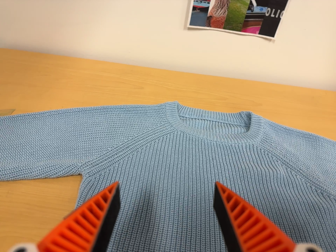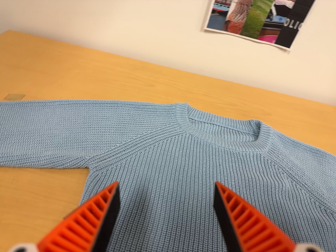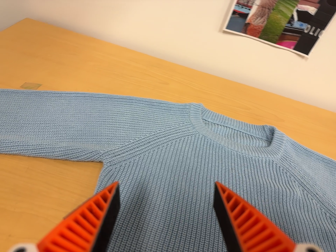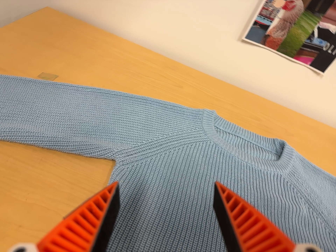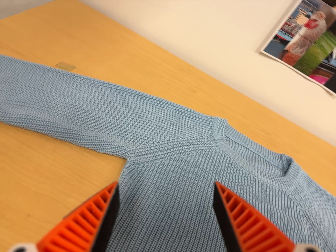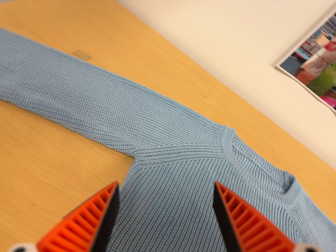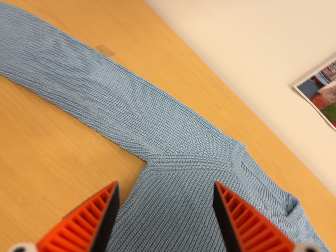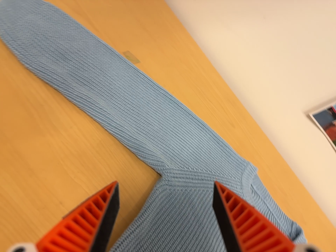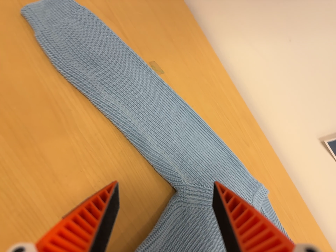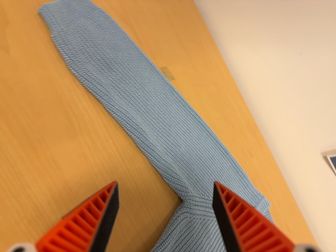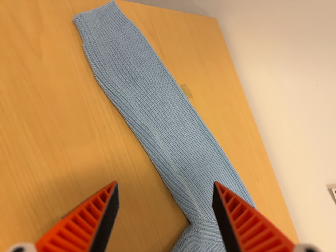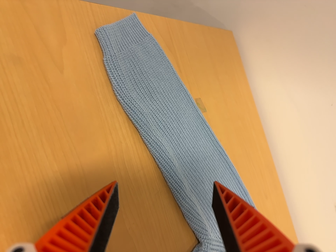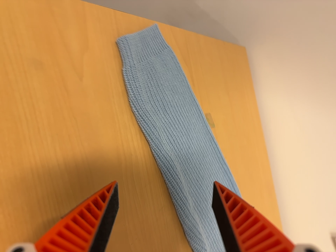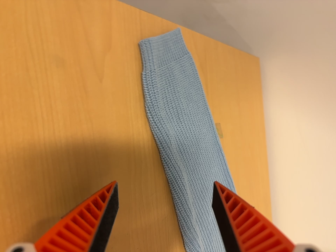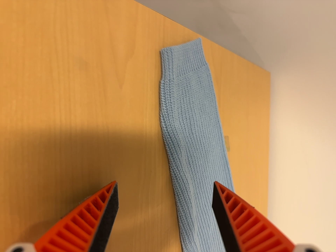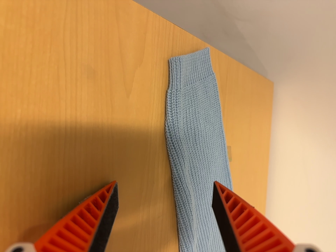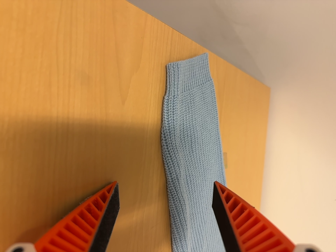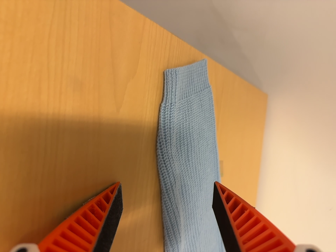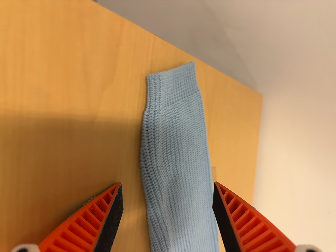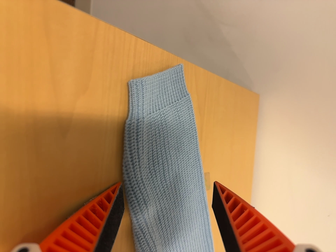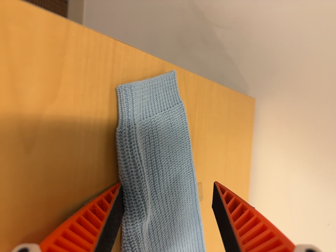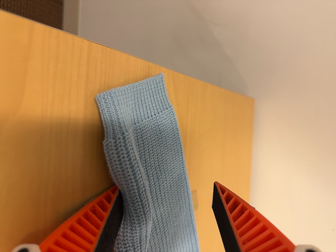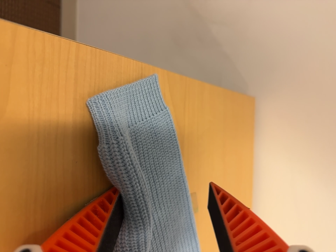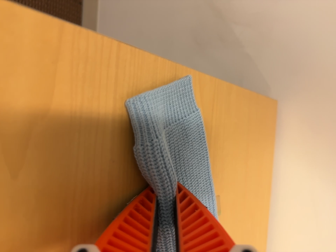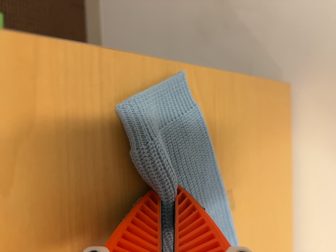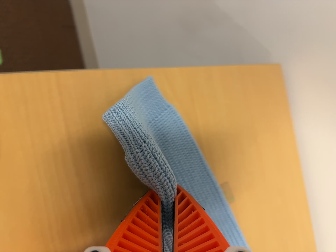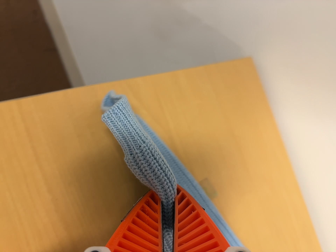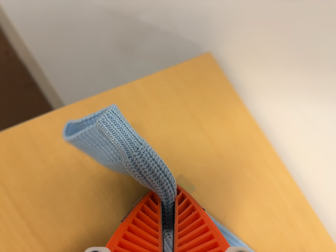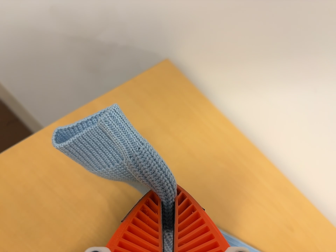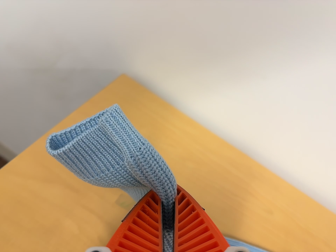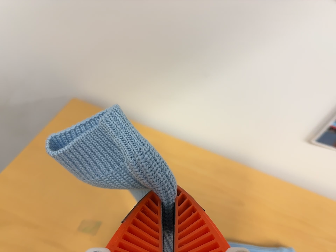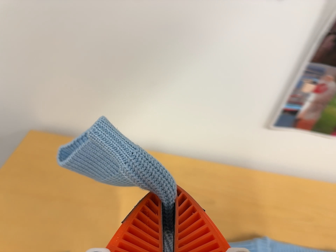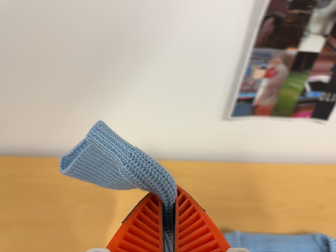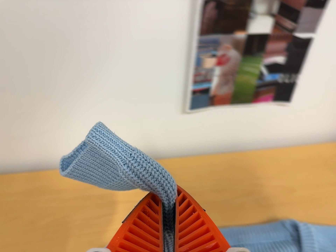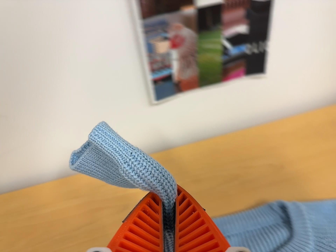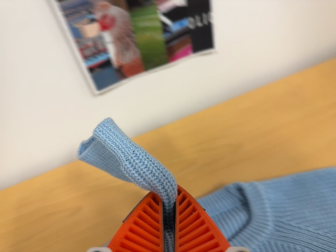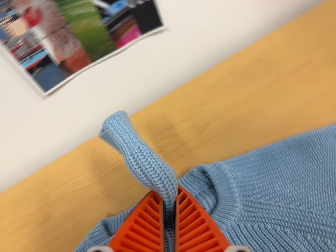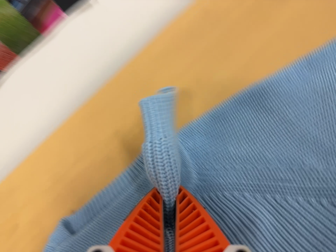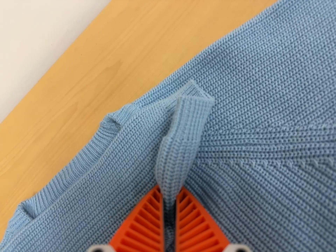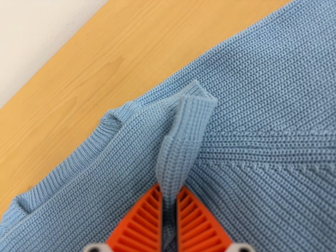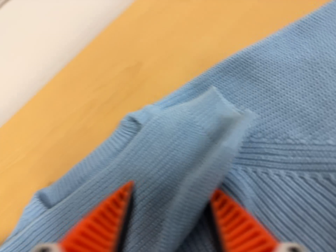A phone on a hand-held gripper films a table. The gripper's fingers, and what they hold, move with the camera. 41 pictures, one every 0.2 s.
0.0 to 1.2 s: The camera travels to its left, about 14 cm, so close, fixed things drift to the right. It rolls about its line of sight by about 40 degrees, and the scene rotates clockwise.
1.2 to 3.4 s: The camera travels to its left and toward the top of its view, about 24 cm, so close, fixed things drift to the right. It rolls about its line of sight by about 50 degrees, and the scene rotates clockwise.
3.4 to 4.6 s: The camera travels forward and to its right, about 10 cm, so what stands in front looms larger.
4.6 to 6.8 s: The camera travels to its right, about 50 cm, so close, fixed things drift to the left. It rolls about its line of sight by about 105 degrees, and the scene rotates counterclockwise.
6.8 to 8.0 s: The camera travels to its right and forward, about 24 cm, so close, fixed things drift to the left. Its aim tips toward the bottom of its view by about 15 degrees, and the scene shifts upward. It rolls about its line of sight by about 25 degrees, and the scene rotates counterclockwise.
The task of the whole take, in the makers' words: left arm across.
The film runs forward here.
